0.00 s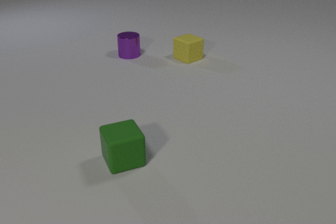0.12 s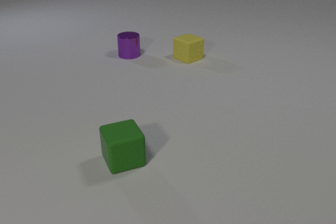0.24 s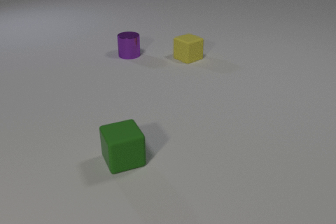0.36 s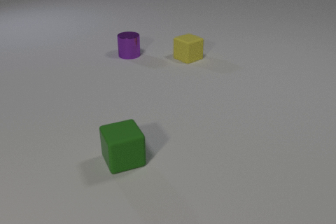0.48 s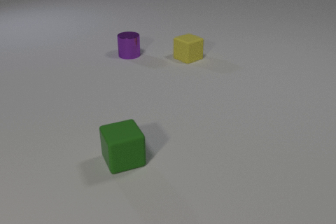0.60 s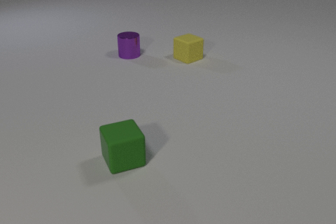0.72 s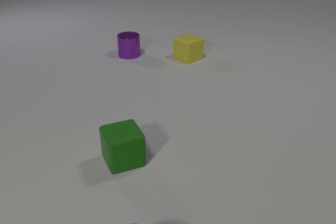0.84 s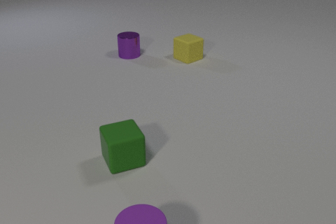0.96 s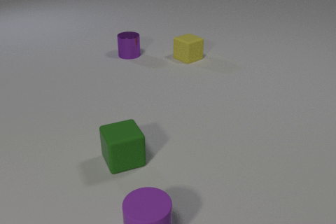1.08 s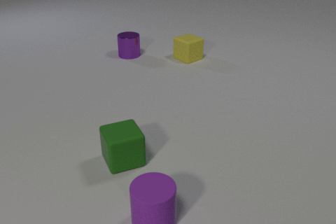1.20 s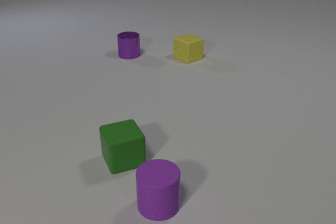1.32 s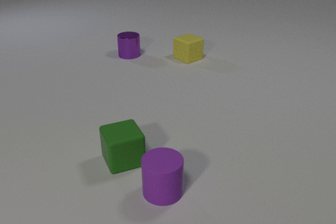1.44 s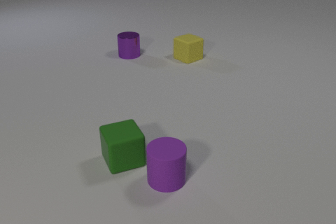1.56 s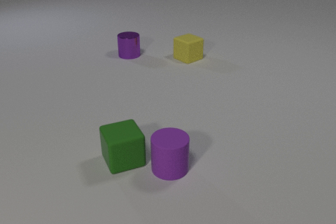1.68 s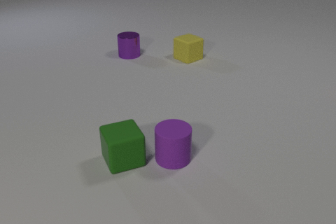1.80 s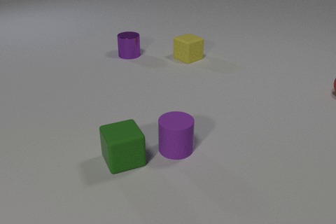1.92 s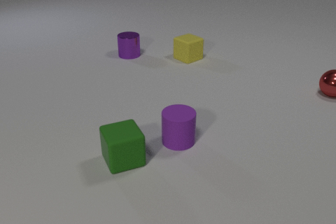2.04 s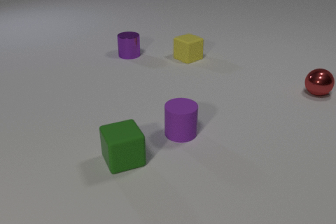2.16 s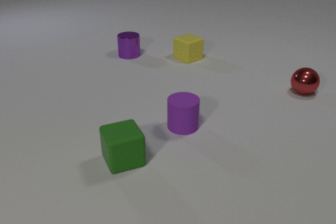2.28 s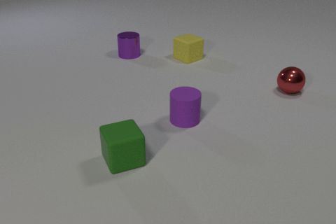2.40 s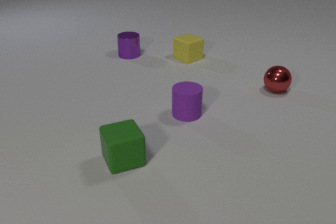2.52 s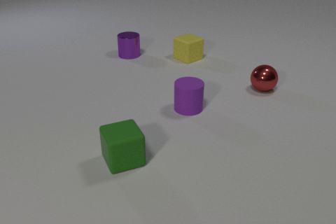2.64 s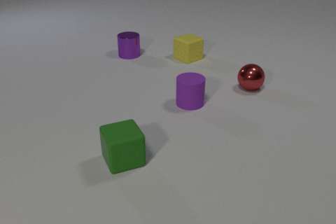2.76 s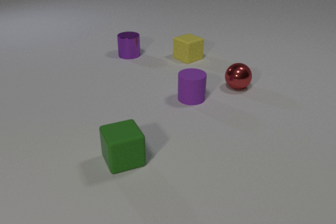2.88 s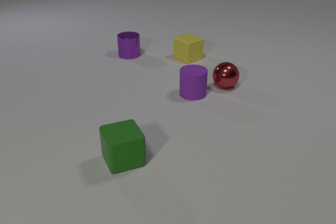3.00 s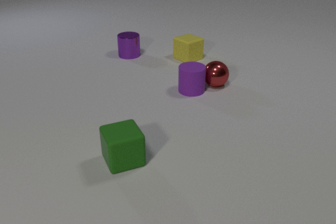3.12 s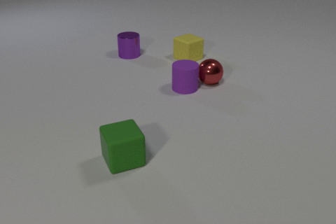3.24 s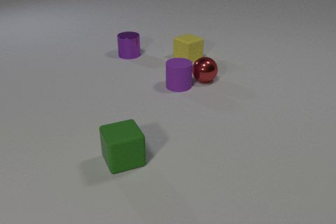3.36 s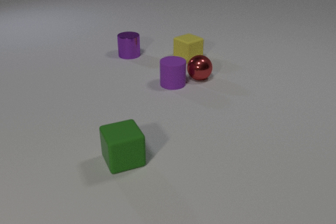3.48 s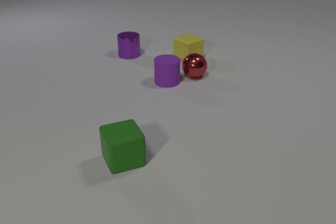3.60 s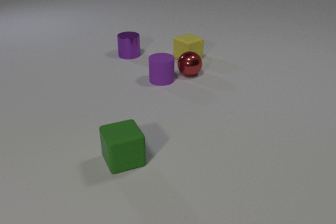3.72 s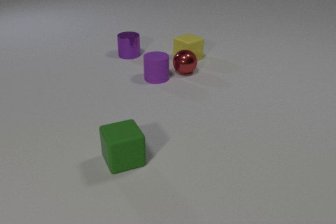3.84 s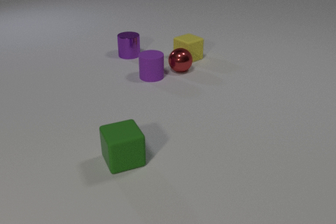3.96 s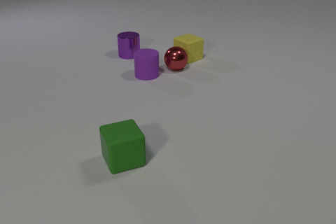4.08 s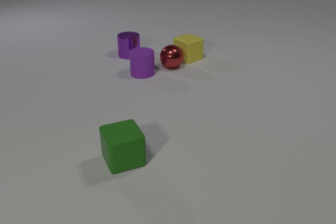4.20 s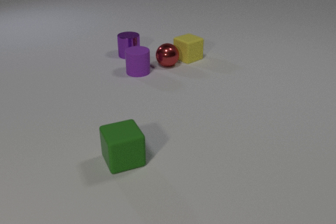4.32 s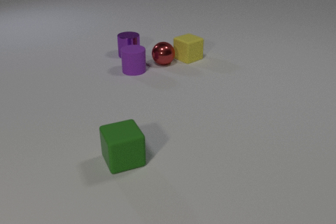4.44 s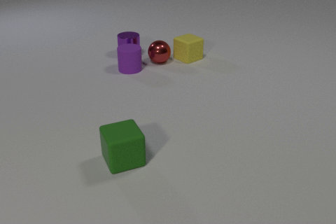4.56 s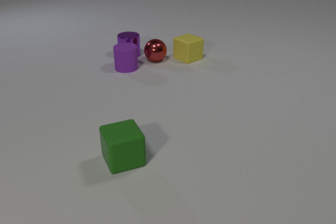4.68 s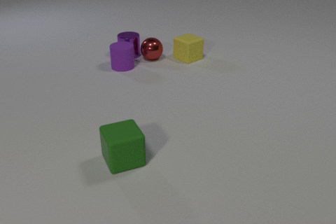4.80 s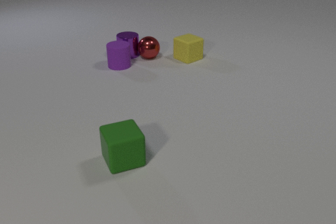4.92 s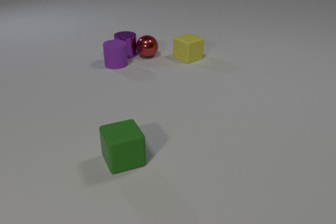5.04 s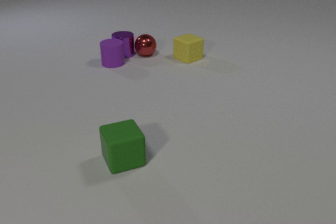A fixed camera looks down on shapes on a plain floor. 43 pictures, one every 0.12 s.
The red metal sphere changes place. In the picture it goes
to the left.
The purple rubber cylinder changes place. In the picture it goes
away from the camera.
0.00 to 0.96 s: The purple rubber cylinder comes in at the bottom edge, slides away from the camera.
0.96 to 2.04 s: The purple rubber cylinder slides away from the camera. The red metal sphere comes in at the right edge, rolls to the left.
2.04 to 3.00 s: The purple rubber cylinder slides away from the camera. The red metal sphere rolls to the left. The purple rubber cylinder and the red metal sphere collide.
3.00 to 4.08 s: The purple rubber cylinder slides to the left and away from the camera. The red metal sphere rolls to the left and away from the camera.
4.08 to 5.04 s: The purple rubber cylinder slides to the left and away from the camera. The red metal sphere rolls away from the camera and to the left. The purple metal cylinder slides to the left. The red metal sphere and the purple metal cylinder collide.
Are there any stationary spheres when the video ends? no.
How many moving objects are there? 3.
What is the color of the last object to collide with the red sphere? purple.
